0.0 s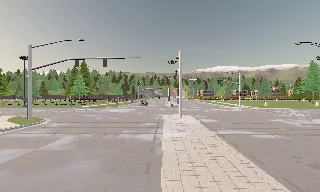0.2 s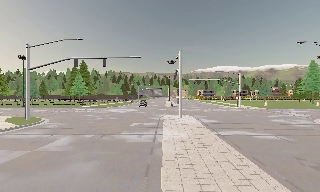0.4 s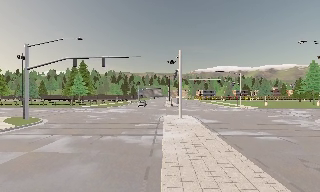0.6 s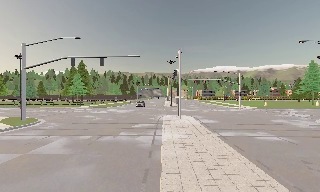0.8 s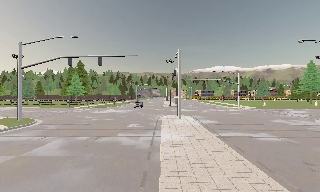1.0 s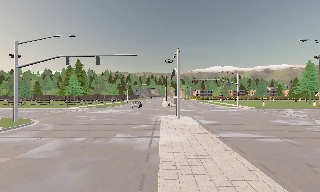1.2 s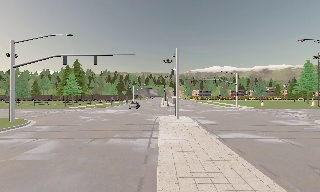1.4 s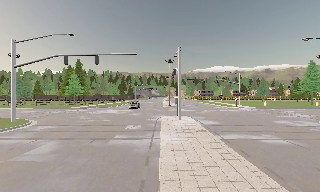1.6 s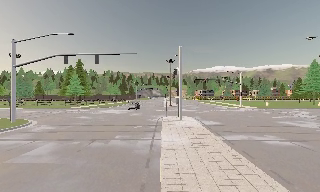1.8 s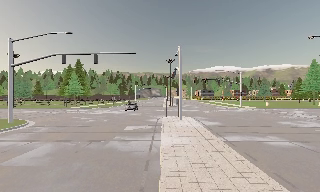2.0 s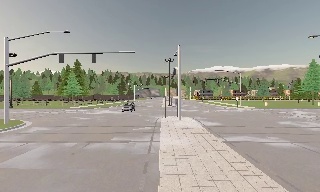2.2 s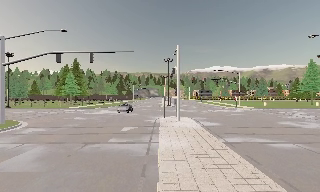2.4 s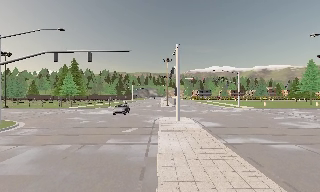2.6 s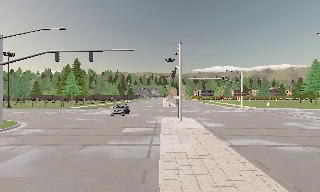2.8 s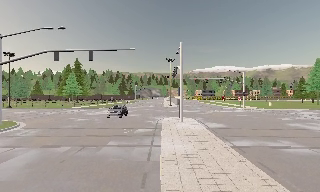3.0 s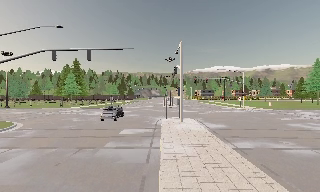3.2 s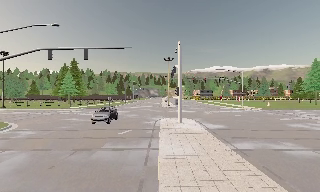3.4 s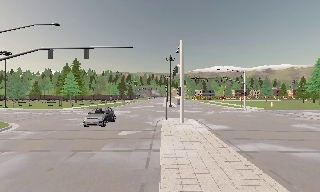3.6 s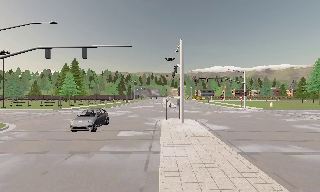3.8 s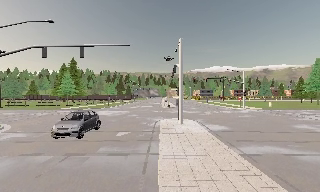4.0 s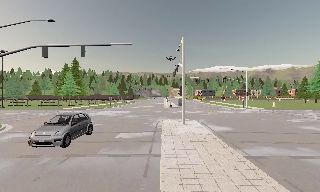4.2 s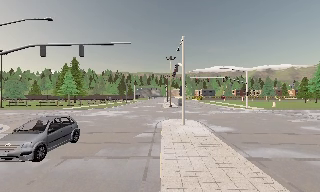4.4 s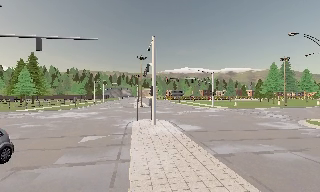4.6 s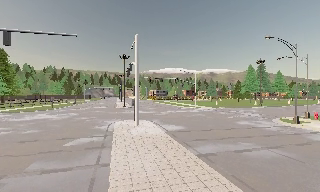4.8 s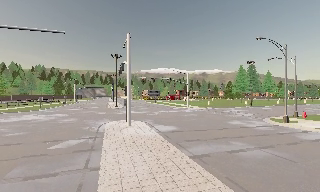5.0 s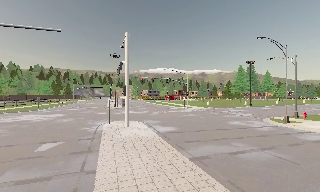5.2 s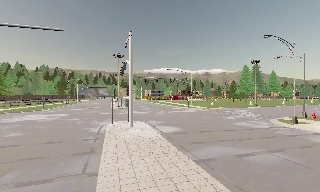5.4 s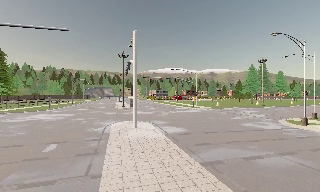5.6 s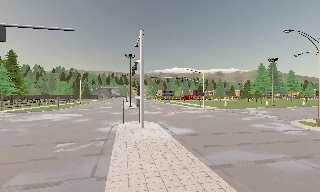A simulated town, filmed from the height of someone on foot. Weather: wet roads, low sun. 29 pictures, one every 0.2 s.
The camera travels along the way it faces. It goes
forward.
0.0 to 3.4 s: The camera travels forward, about 3.5 m, so what stands in front looms larger.
3.4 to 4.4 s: The camera swings to its right by about 10 degrees, and the scene slides to the left. It travels forward, about 1 m, so what stands in front looms larger.
4.4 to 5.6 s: The camera travels forward, about 1.5 m, so what stands in front looms larger.
The film runs forward here.
